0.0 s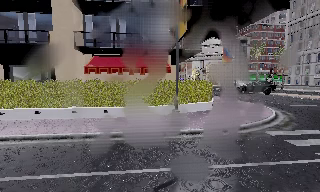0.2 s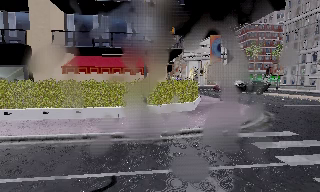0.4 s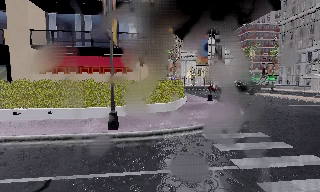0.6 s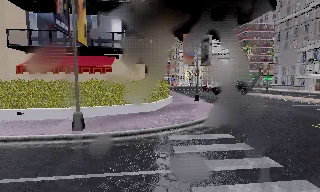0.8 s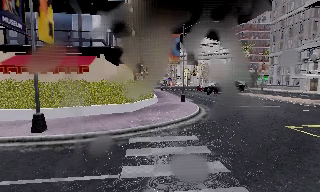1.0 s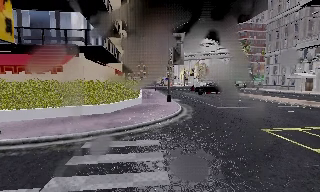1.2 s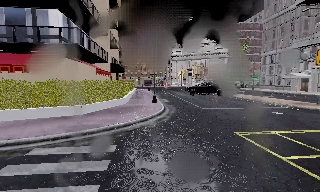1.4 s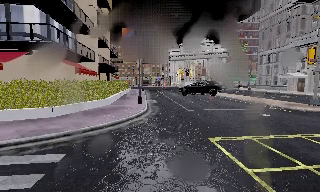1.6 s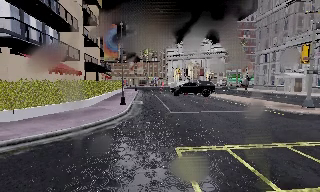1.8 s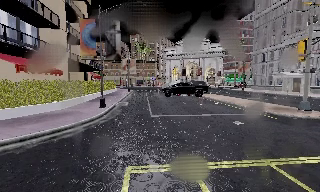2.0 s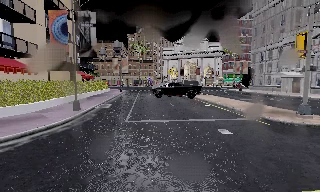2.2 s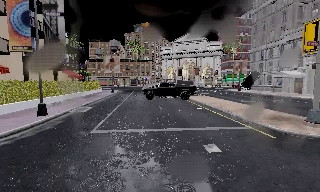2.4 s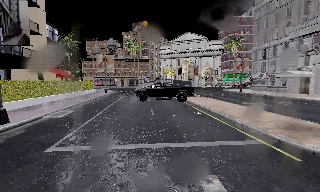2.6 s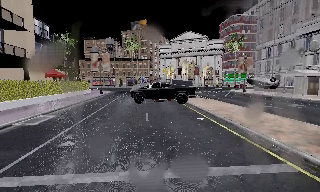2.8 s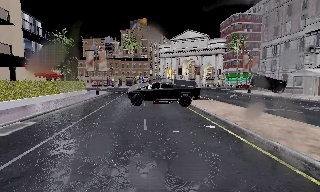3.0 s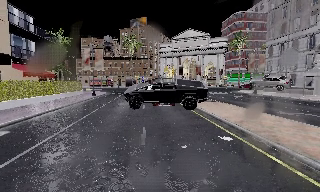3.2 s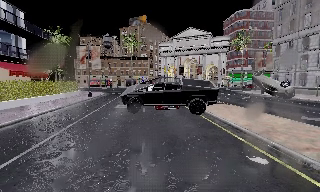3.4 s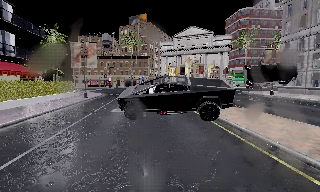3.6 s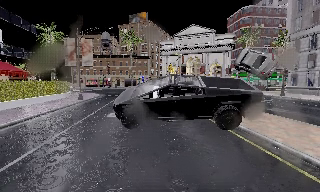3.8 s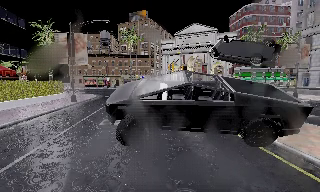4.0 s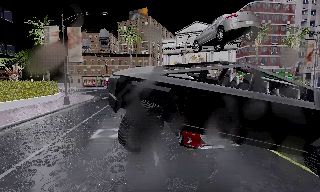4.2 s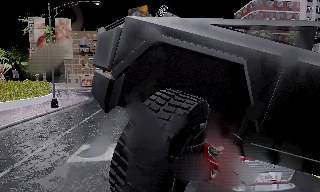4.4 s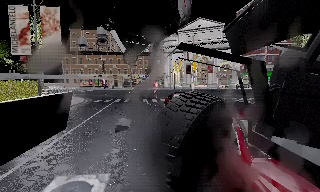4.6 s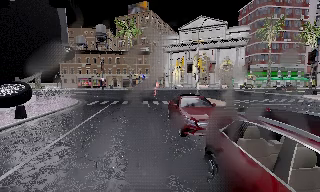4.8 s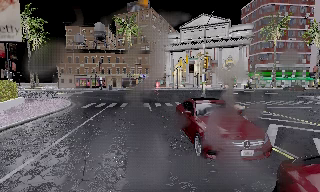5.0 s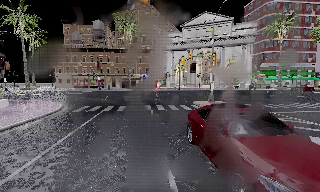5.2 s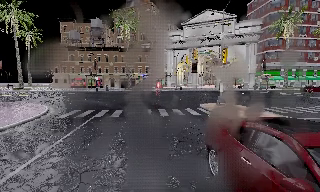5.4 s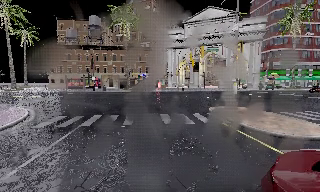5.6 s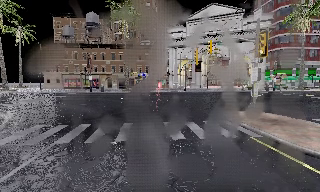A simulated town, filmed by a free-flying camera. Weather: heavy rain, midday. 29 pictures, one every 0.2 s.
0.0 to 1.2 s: The camera travels to its right, about 8 m, so close, fixed things drift to the left.
1.2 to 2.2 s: The camera travels to its right and forward, about 8 m, so close, fixed things drift to the left.
2.2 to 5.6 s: The camera travels forward, about 30 m, so what stands in front looms larger.
The film runs backward here.
